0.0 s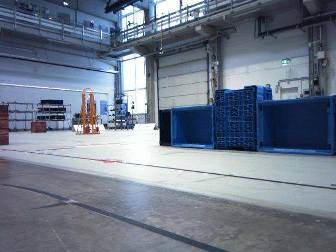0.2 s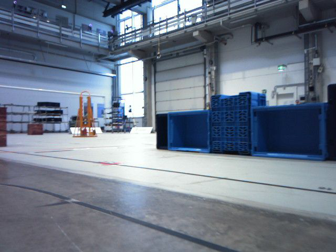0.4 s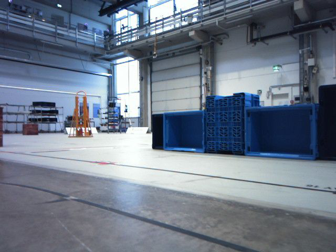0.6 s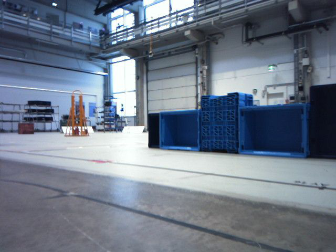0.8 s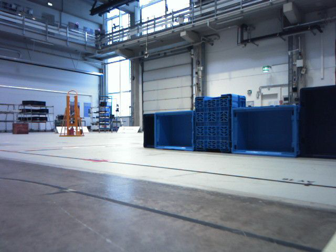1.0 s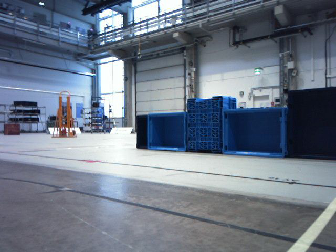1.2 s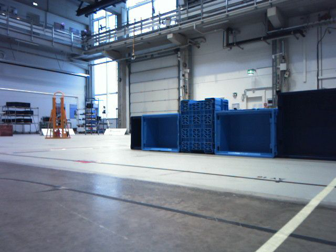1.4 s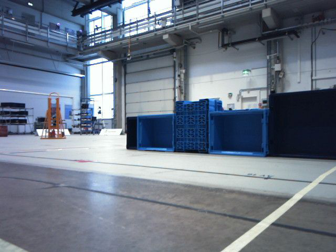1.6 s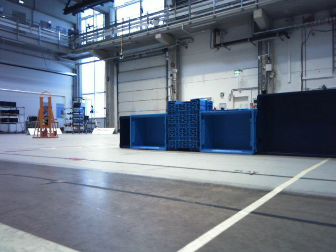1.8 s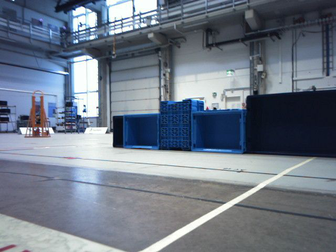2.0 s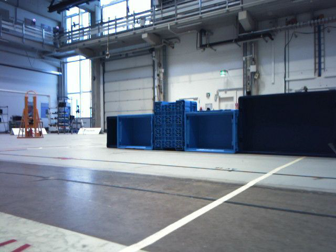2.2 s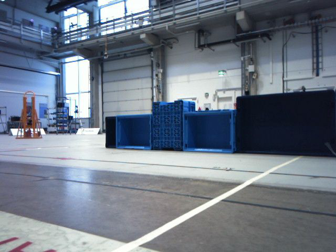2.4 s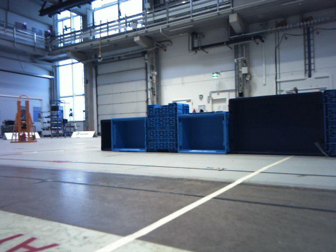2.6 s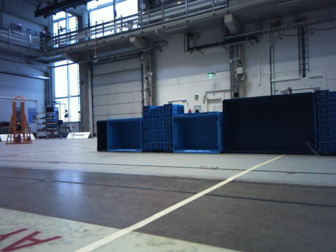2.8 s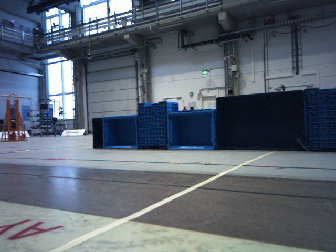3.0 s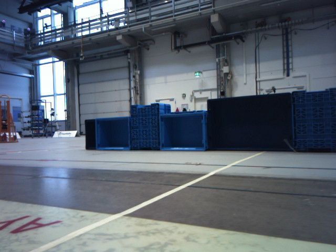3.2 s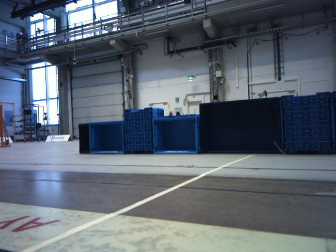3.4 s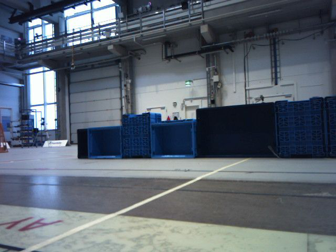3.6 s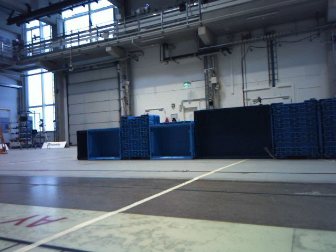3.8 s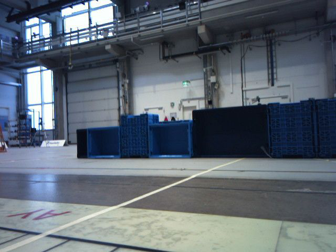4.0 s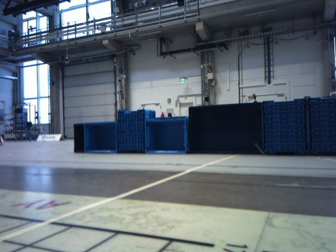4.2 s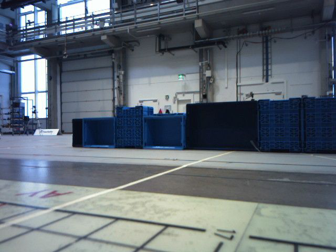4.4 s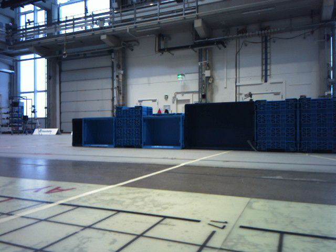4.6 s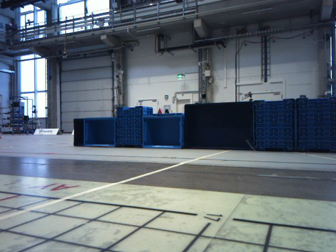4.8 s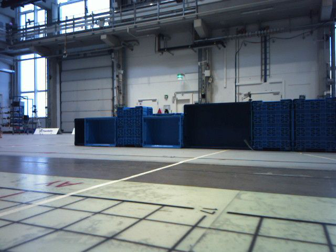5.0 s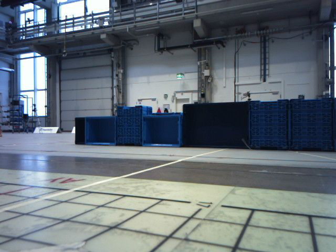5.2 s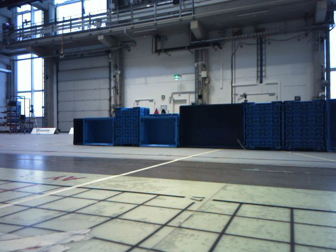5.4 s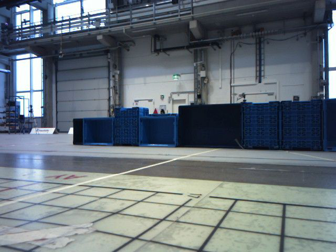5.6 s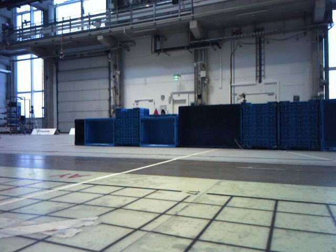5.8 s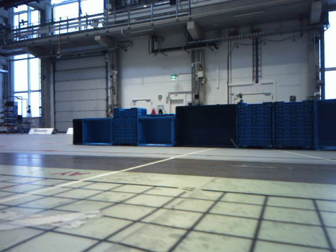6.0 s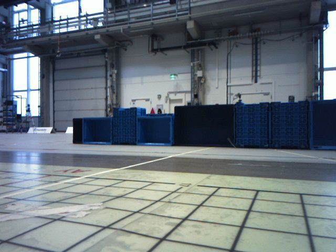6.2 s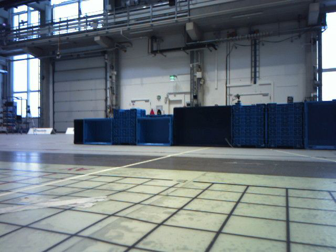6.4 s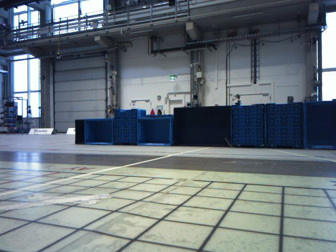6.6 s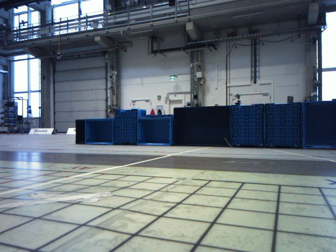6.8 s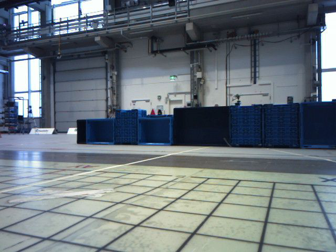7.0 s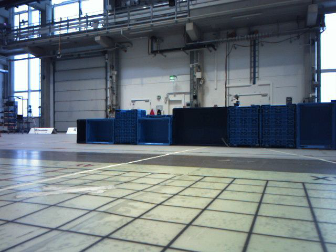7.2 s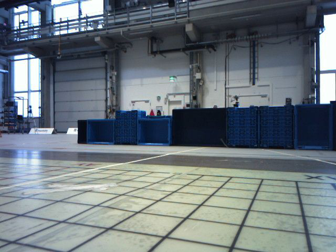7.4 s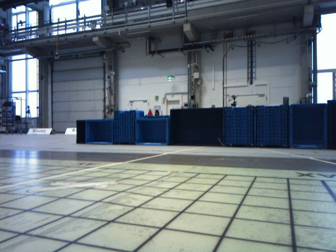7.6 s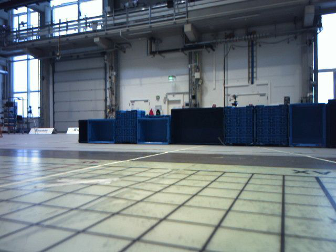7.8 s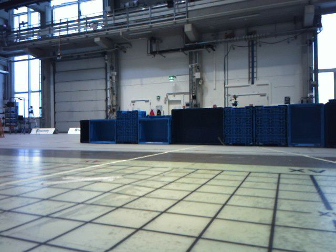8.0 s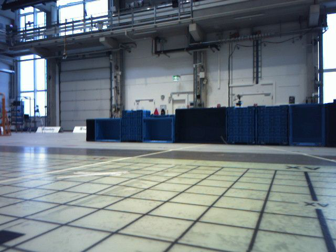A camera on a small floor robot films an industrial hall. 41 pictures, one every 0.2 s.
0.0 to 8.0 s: The camera swings to its right by about 20 degrees, and the scene slides to the left. It travels backward, about 1.6 m, so what stands in front gets smaller.
The film runs backward here.
